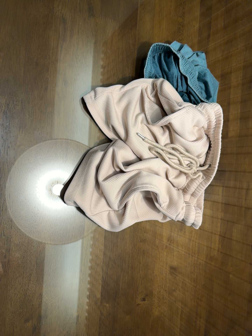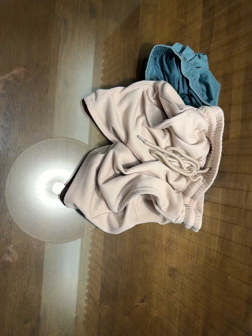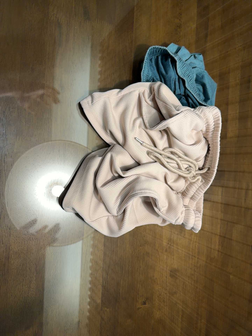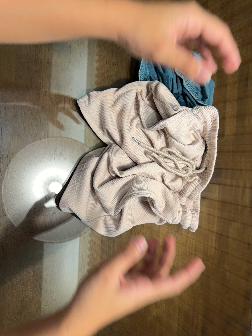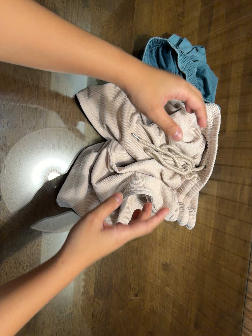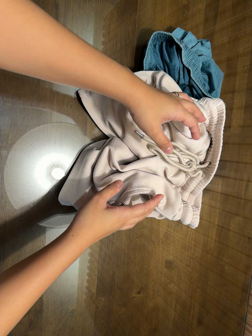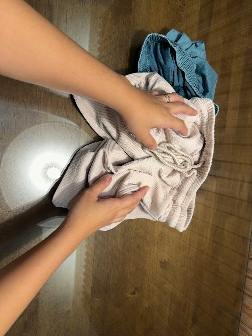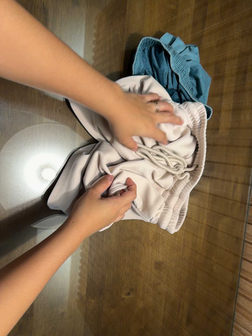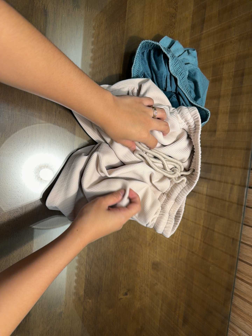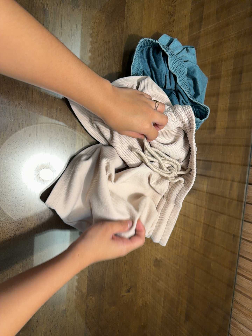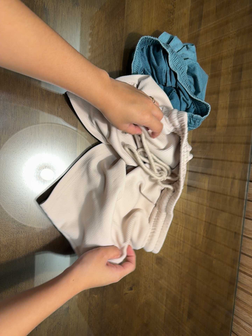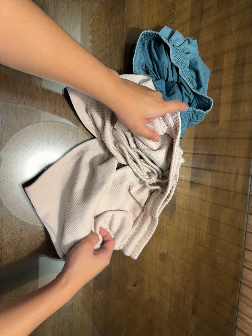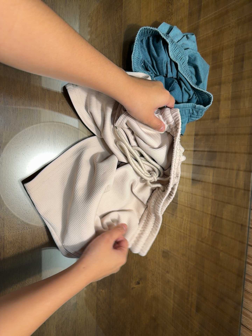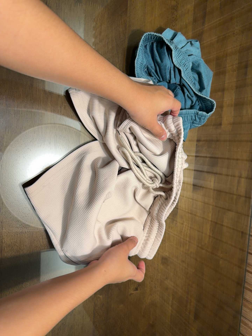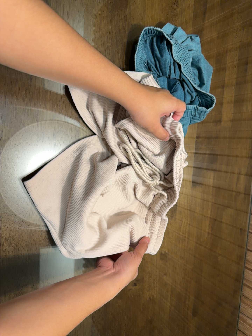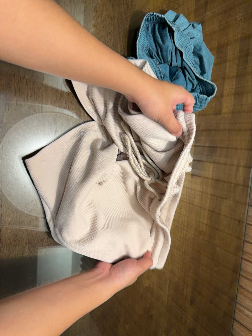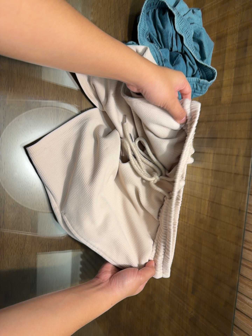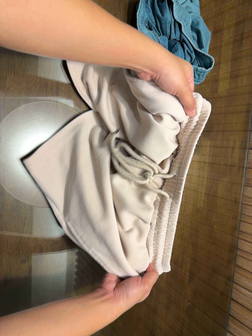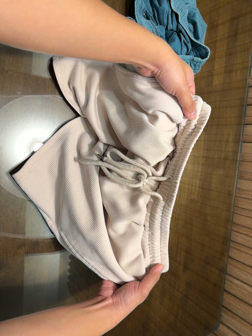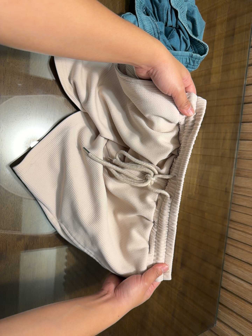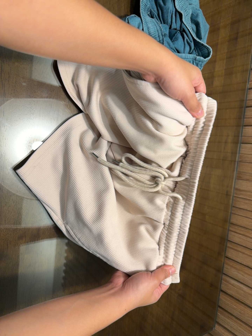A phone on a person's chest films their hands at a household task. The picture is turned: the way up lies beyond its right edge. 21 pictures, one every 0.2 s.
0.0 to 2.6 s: The camera shifts only a little, or ends up much as it began.
2.6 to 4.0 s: The camera travels toward the bottom of its view, about 14 cm, so close, fixed things drift upward.
The film runs forward here.
